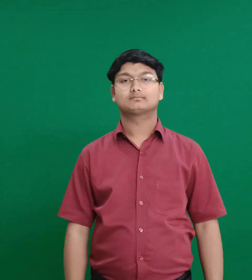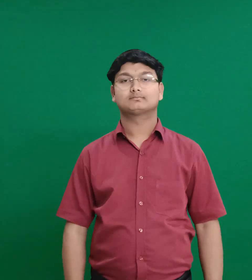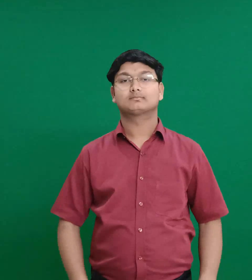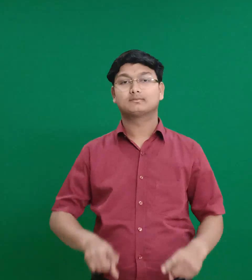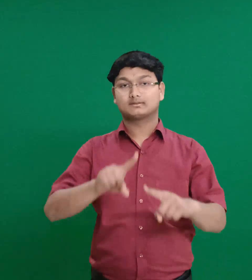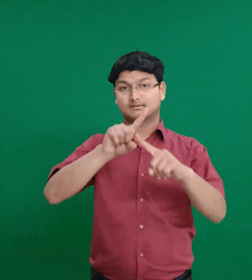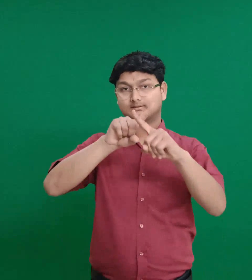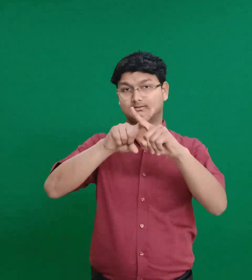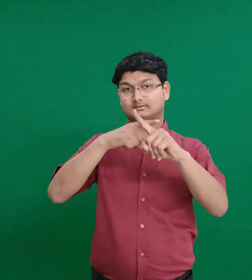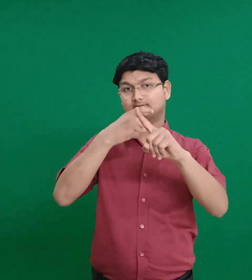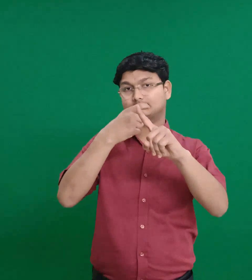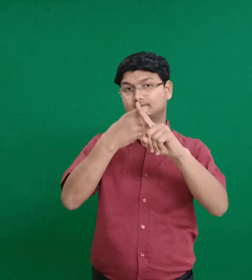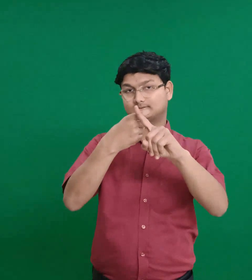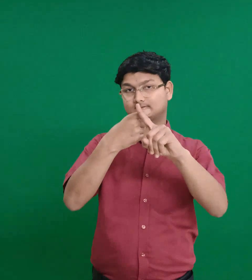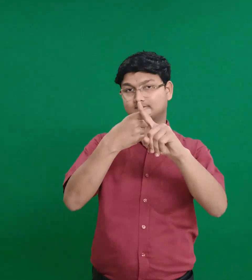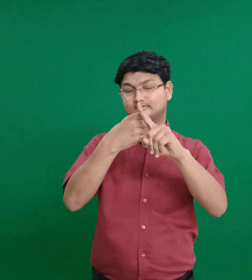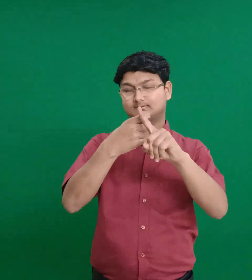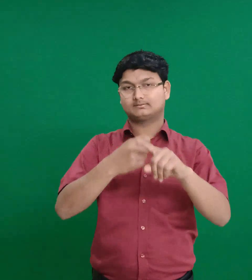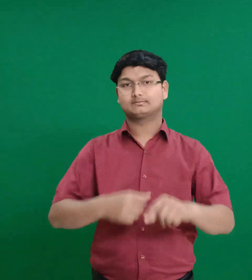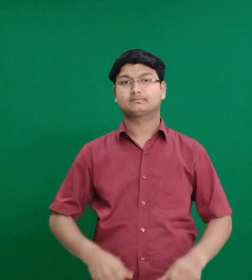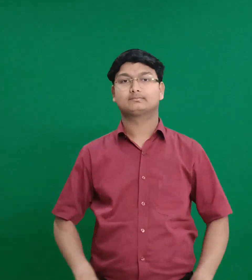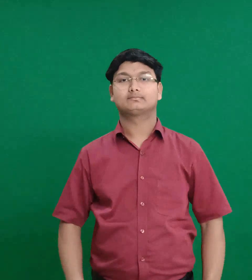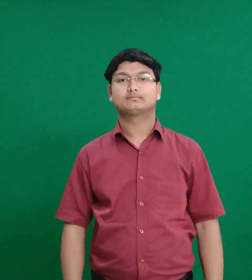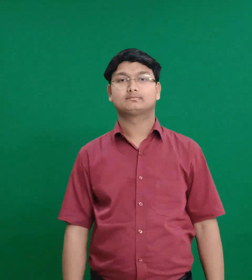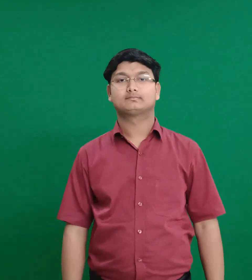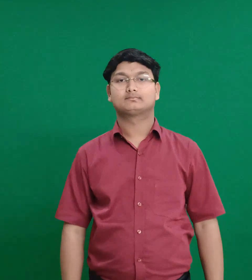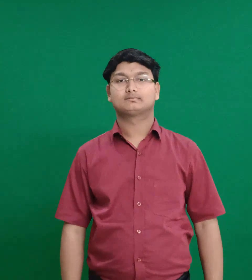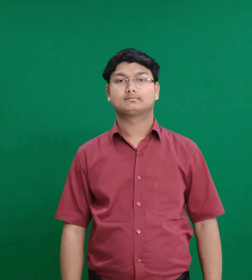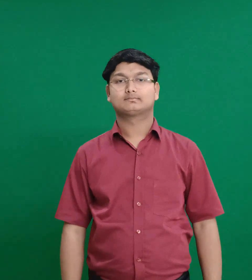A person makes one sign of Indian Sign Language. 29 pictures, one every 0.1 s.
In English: kish
